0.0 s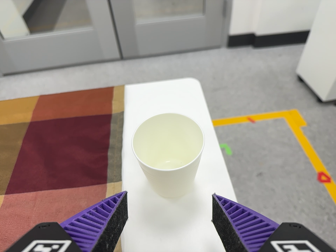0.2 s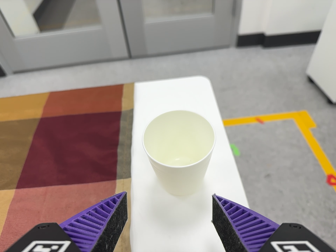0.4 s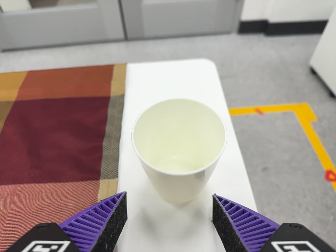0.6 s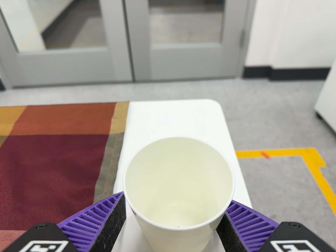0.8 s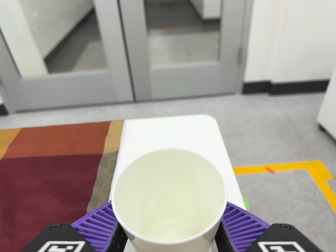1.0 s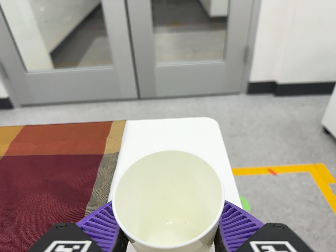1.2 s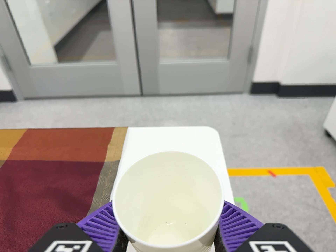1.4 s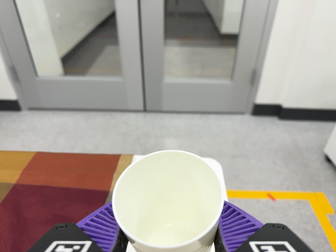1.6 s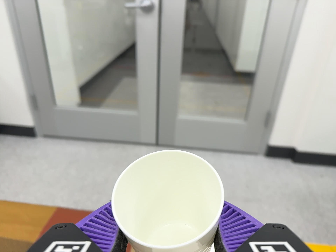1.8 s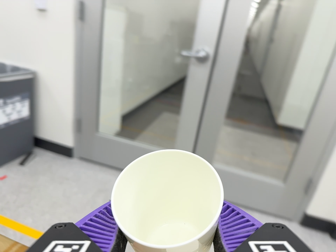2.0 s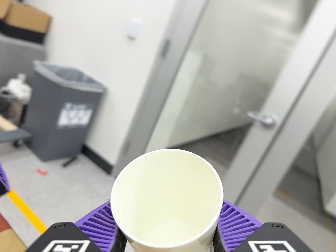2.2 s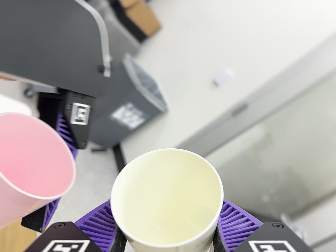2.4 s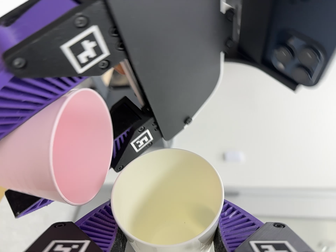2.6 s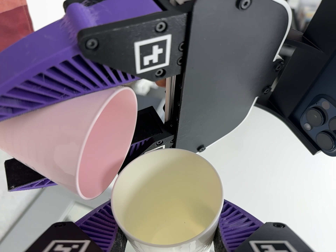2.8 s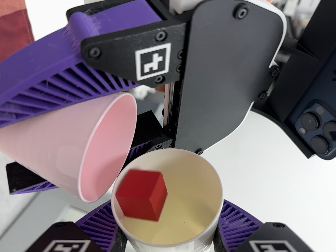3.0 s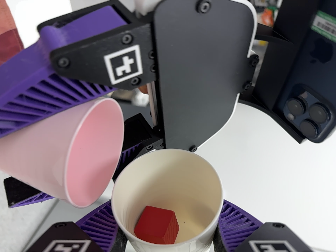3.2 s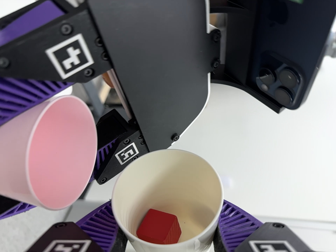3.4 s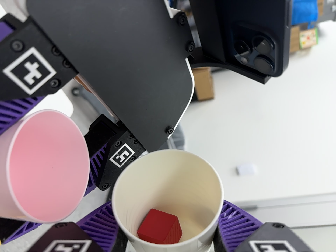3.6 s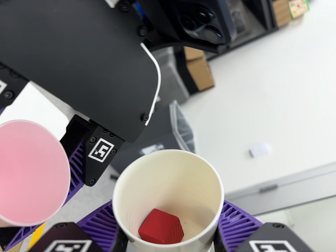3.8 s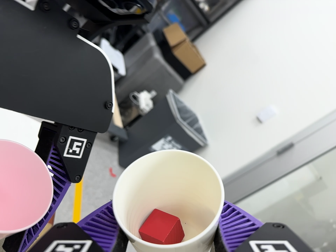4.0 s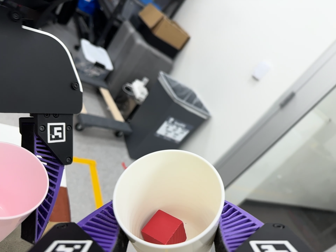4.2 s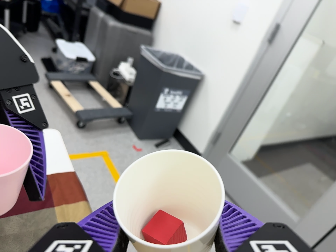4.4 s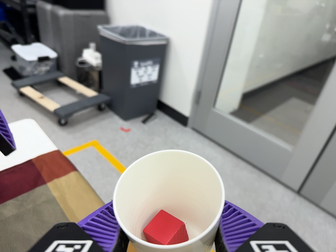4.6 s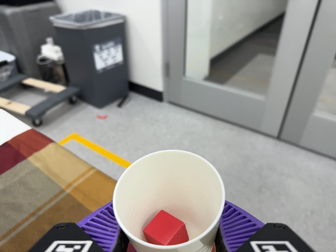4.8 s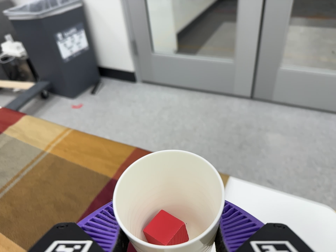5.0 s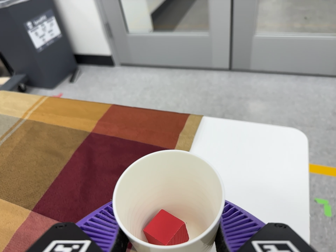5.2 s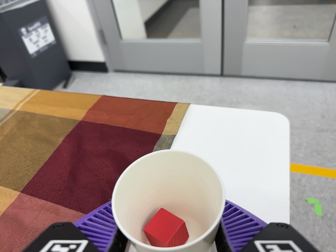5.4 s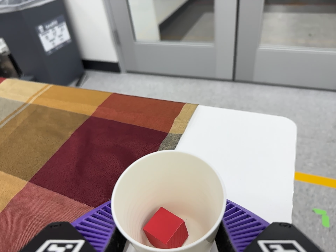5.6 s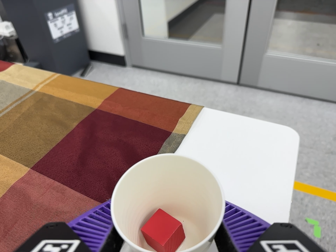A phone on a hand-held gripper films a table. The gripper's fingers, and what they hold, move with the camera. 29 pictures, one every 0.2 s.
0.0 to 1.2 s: The camera travels forward, about 9 cm, so what stands in front looms larger. Its aim tips toward the top of its view by about 10 degrees, and the scene shifts downward.
1.2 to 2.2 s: The camera swings to its left by about 25 degrees, and the scene slides to the right. It travels toward the top of its view and to its left, about 34 cm, so close, fixed things drift downward. Its aim tips toward the top of its view by about 30 degrees, and the scene shifts downward. It rolls about its line of sight by about 70 degrees, and the scene rotates clockwise.
2.2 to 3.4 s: The camera's aim tips toward the top of its view by about 15 degrees, and the scene shifts downward. It rolls about its line of sight by about 30 degrees, and the scene rotates clockwise.
3.4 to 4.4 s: The camera travels to its right and toward the bottom of its view, about 22 cm, so close, fixed things drift to the left. Its aim tips toward the bottom of its view by about 15 degrees, and the scene shifts upward. It rolls about its line of sight by about 75 degrees, and the scene rotates counterclockwise.
4.4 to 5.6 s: The camera pans to its right by about 10 degrees. It travels toward the bottom of its view, about 26 cm, so close, fixed things drift upward. It rolls about its line of sight by about 20 degrees, and the scene rotates counterclockwise.
The film runs backward here.
